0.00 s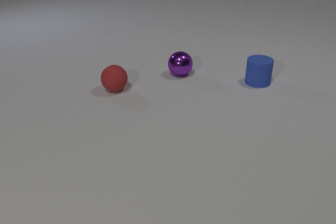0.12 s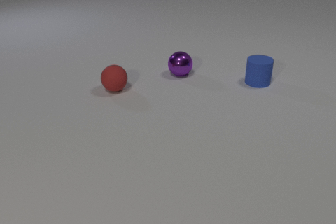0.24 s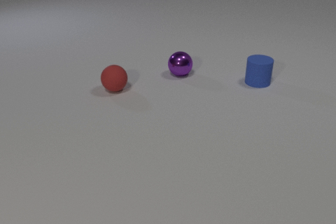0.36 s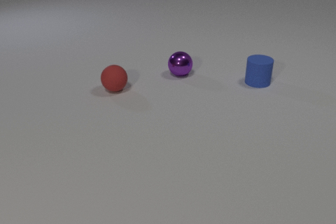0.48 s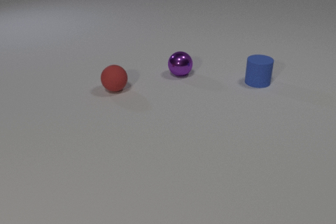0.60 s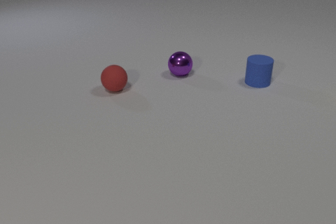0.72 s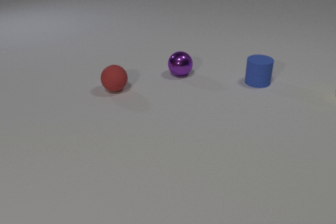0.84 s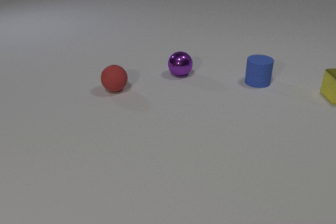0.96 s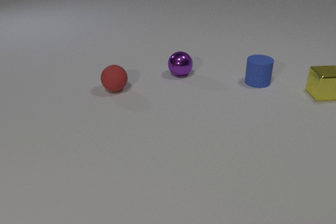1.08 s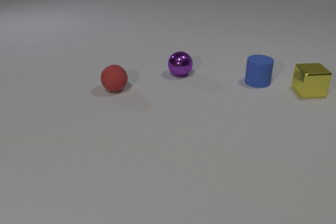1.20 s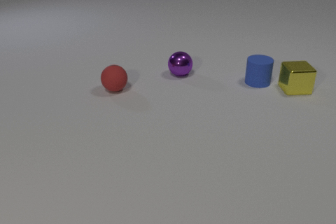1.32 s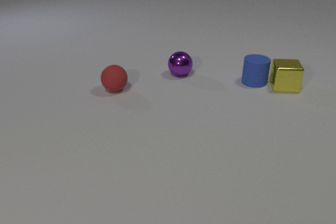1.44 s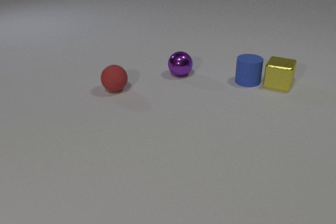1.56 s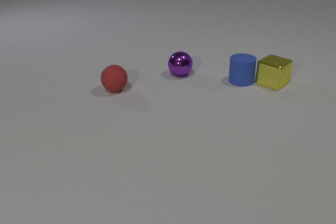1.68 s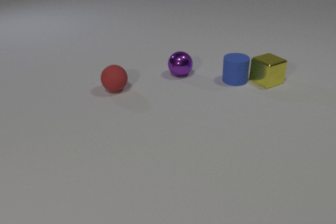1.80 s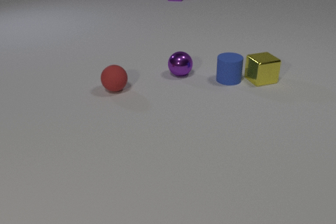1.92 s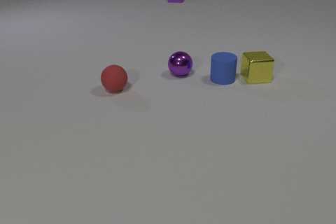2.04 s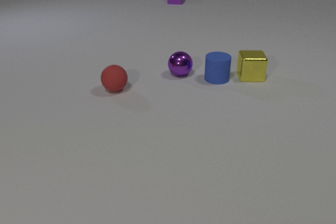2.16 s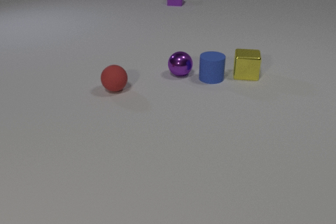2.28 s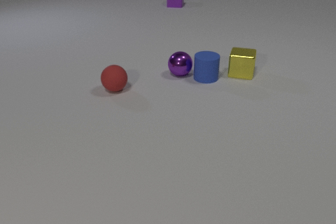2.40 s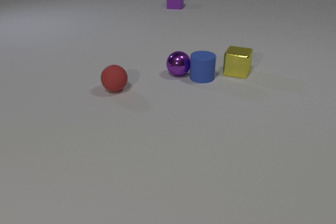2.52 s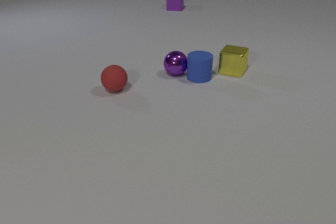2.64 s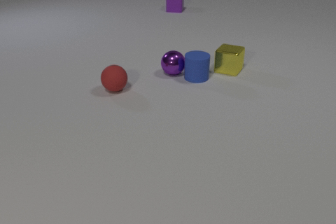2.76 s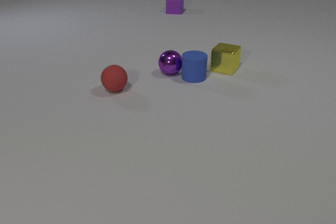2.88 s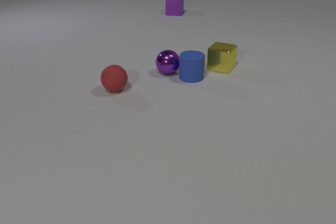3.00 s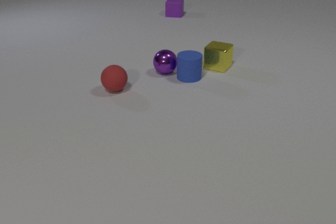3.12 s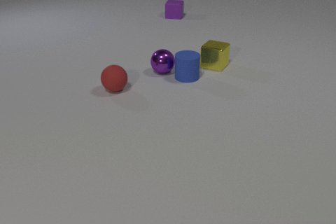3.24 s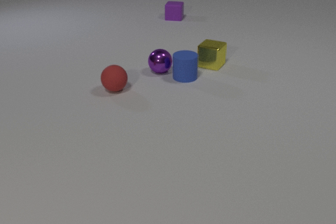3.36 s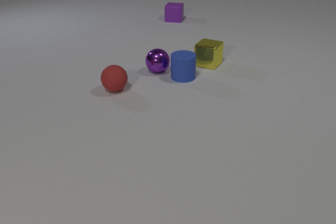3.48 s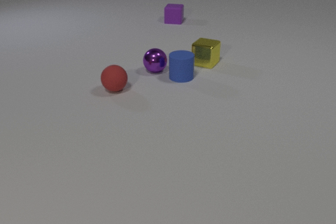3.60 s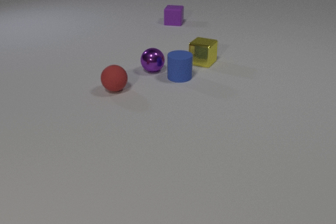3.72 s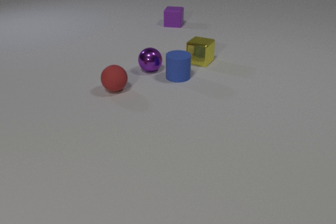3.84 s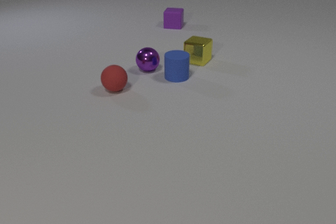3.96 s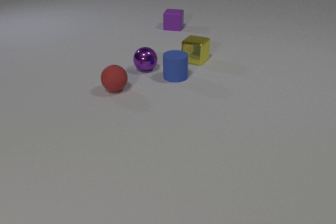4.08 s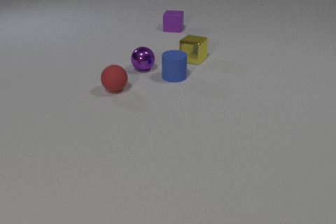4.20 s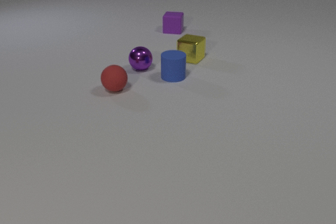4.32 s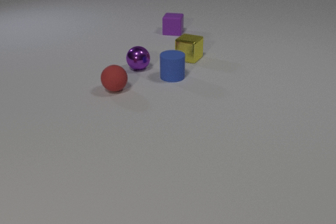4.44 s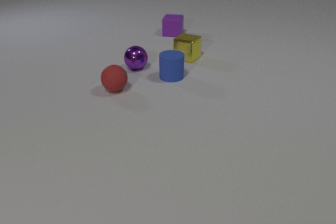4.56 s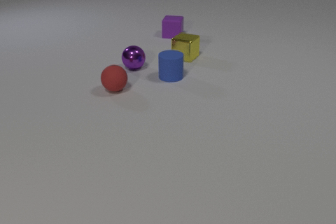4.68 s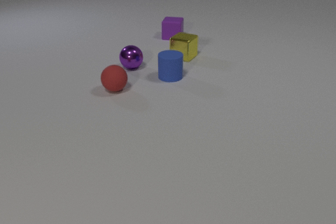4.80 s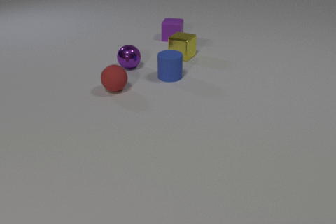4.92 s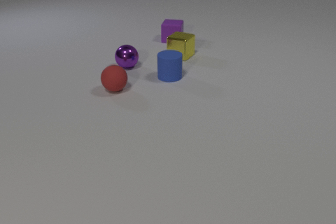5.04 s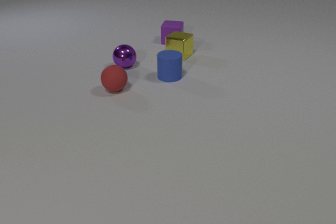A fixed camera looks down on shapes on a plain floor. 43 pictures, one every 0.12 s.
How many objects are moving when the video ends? 3.
What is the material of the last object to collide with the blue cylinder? metal.
How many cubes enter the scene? 2.
0.00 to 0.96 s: The yellow metal cube comes in at the right edge, slides to the left.
0.96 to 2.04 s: The yellow metal cube slides to the left, spins so that its near face slides to the left, clockwise seen from above. The blue rubber cylinder slides to the left. The purple rubber cube comes in at the top edge, slides toward the camera. The yellow metal cube and the blue rubber cylinder collide.
2.04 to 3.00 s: The yellow metal cube slides to the left and away from the camera, spins so that its near face slides to the left, clockwise seen from above. The blue rubber cylinder slides to the left. The purple rubber cube slides toward the camera. The purple metal sphere rolls to the left. The blue rubber cylinder and the purple metal sphere collide.
3.00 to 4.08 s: The yellow metal cube slides to the left and away from the camera. The blue rubber cylinder slides to the left. The purple rubber cube slides toward the camera. The purple metal sphere rolls to the left.
4.08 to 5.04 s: The yellow metal cube slides to the left and away from the camera. The purple rubber cube slides toward the camera. The purple metal sphere rolls to the left and away from the camera.
